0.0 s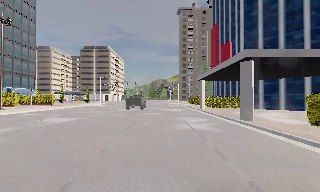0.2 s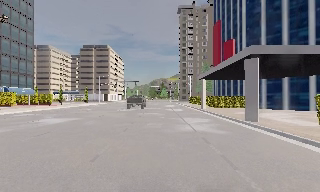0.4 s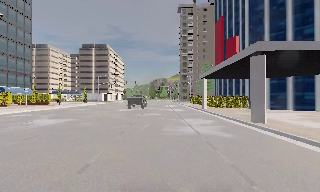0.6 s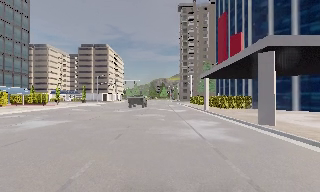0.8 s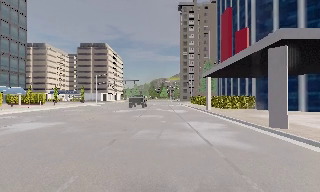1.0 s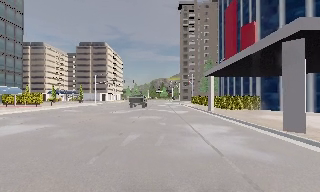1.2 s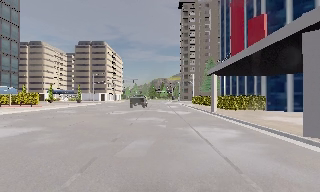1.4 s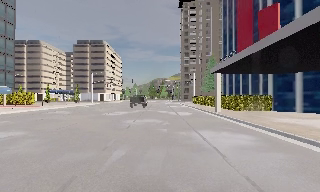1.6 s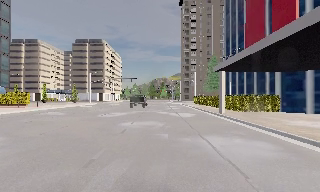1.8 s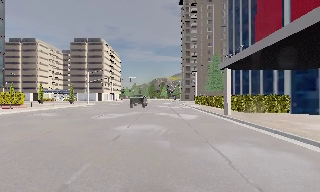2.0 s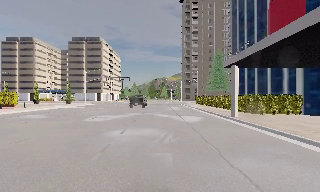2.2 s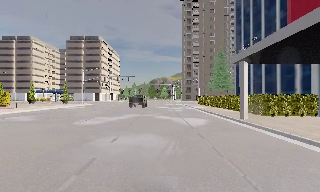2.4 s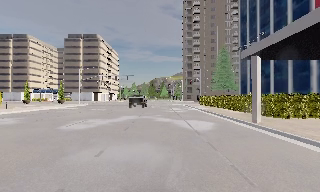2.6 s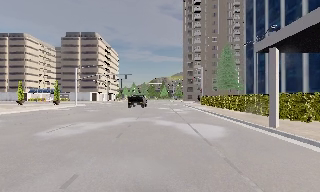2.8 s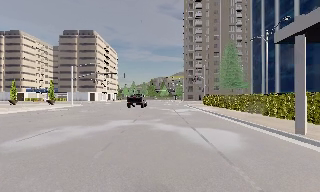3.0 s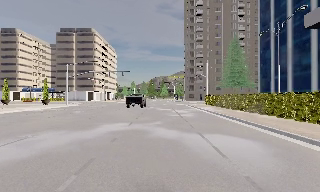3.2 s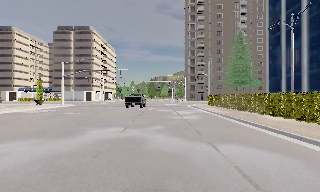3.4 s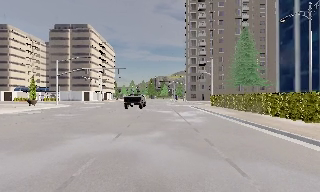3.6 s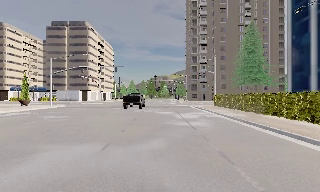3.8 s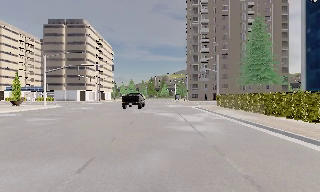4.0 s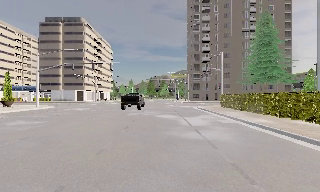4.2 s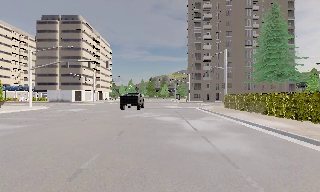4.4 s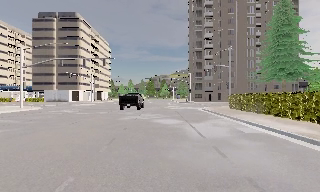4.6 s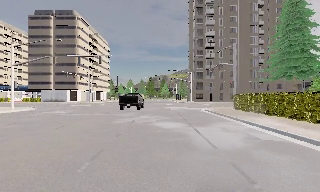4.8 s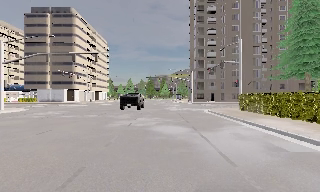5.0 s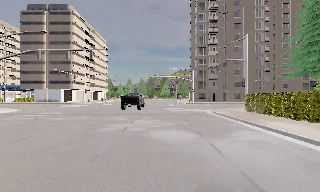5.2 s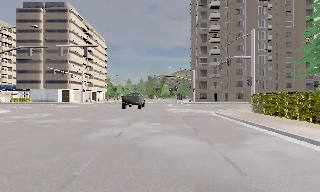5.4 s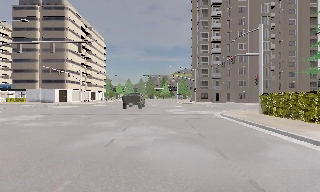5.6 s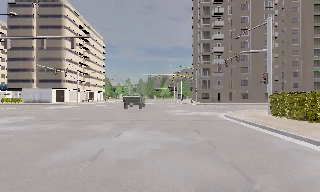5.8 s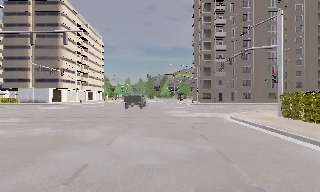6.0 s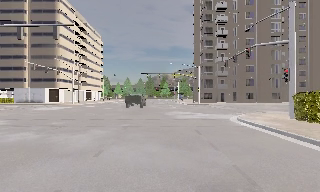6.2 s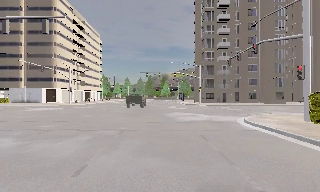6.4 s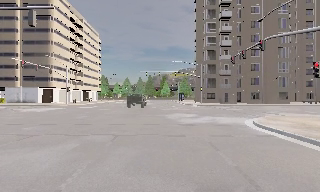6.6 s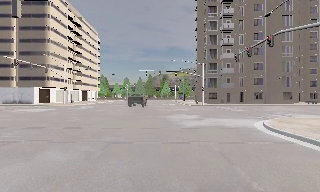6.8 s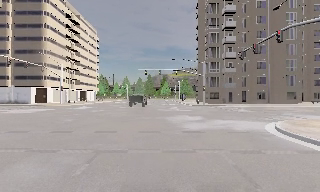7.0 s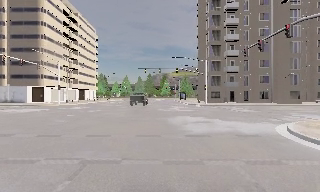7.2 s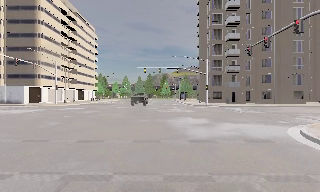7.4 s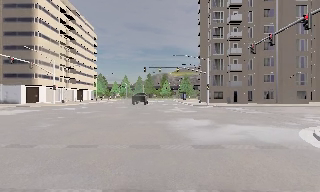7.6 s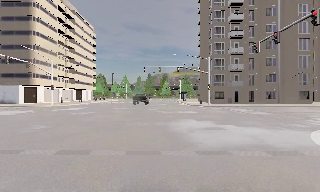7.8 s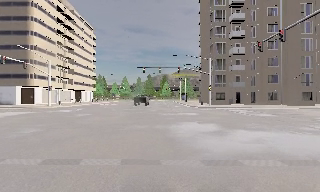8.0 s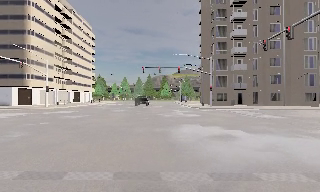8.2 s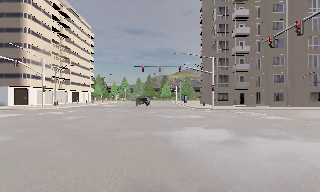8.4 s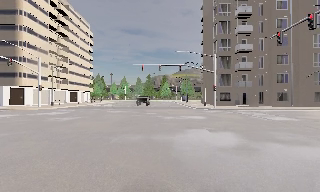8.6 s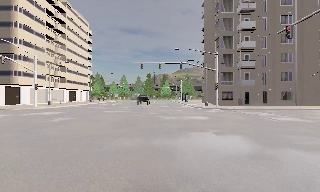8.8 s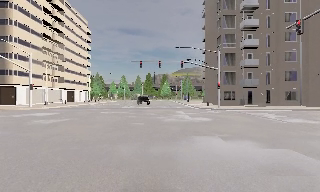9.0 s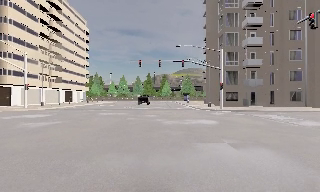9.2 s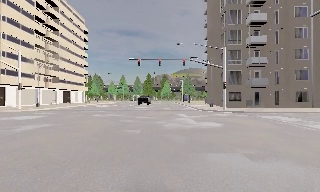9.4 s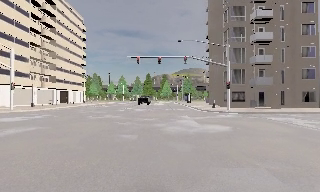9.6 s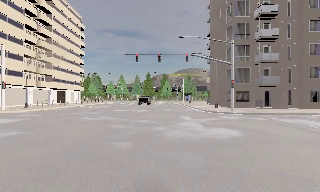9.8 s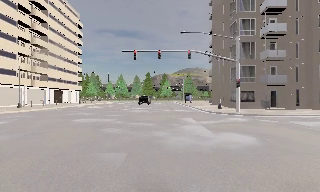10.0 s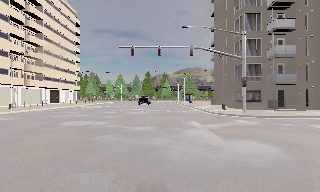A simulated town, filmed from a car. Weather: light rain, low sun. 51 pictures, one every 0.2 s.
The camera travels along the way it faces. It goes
forward.
0.0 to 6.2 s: The camera travels forward, about 35 m, so what stands in front looms larger.
6.2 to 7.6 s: The camera travels forward, about 6 m, so what stands in front looms larger. It loses speed.
7.6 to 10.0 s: The camera travels forward, about 11 m, so what stands in front looms larger. It gains speed.
The film runs forward here.
